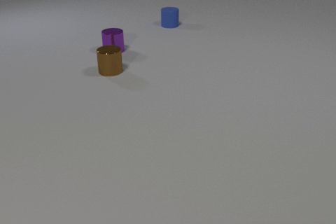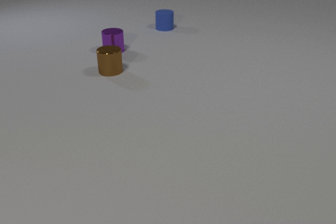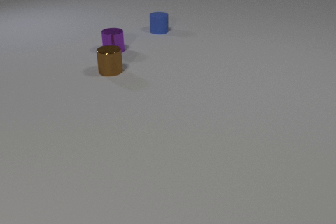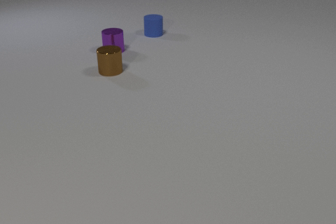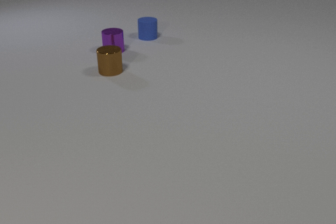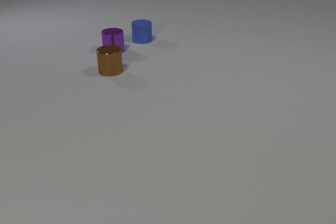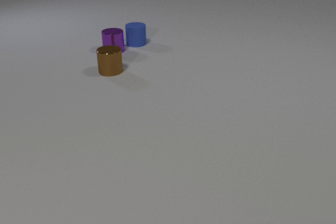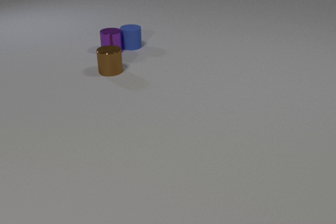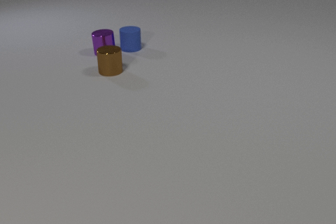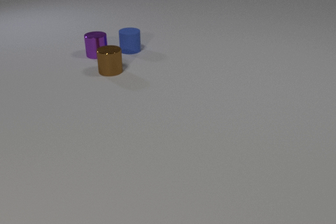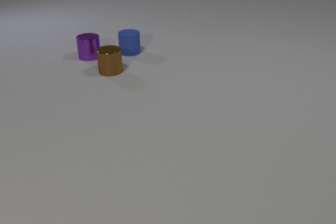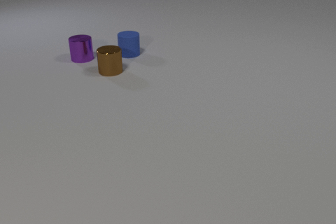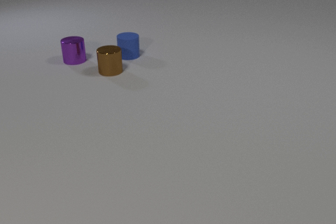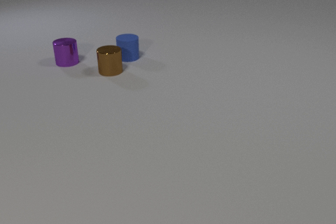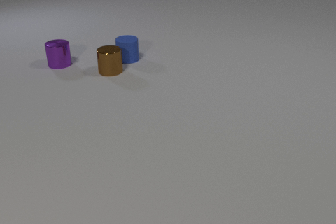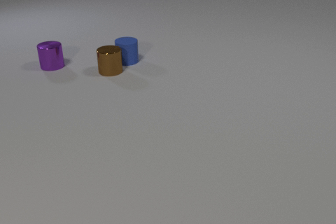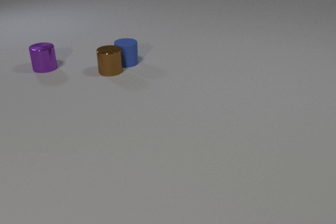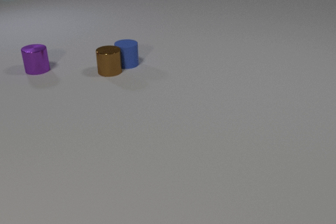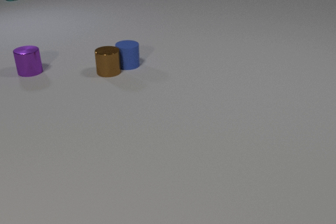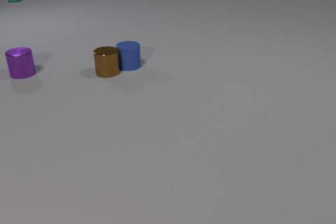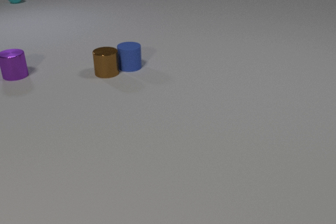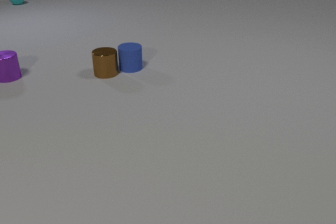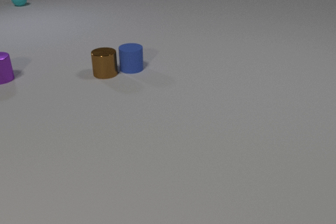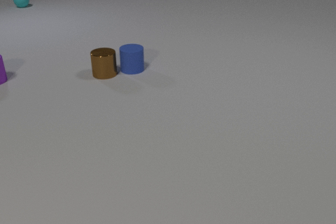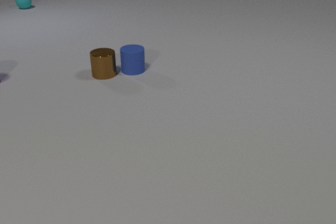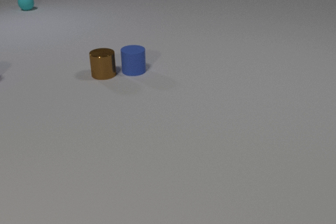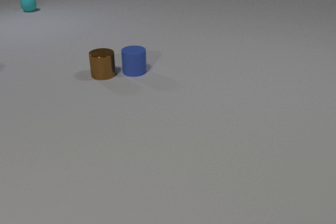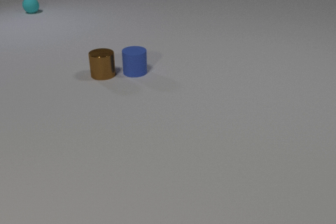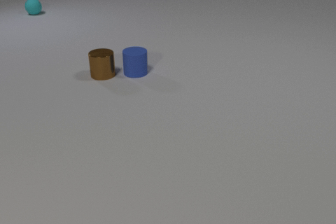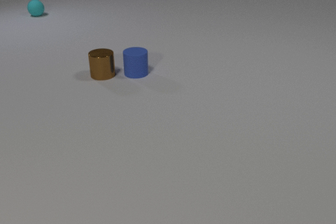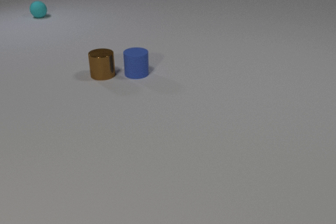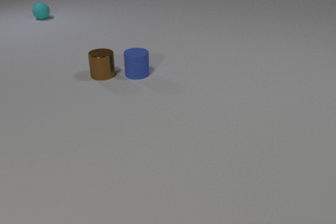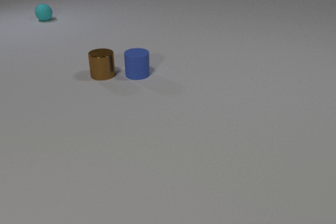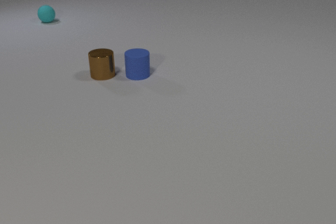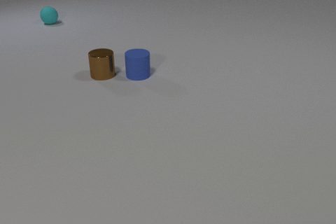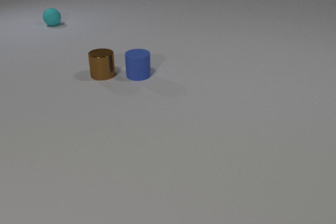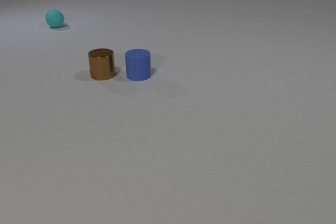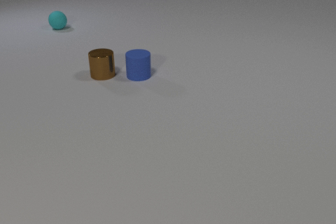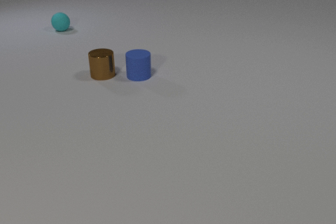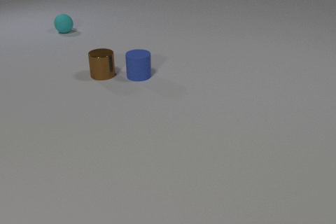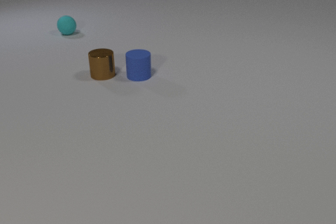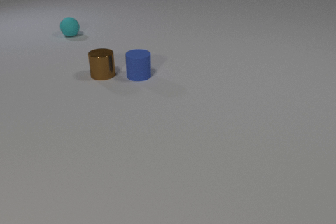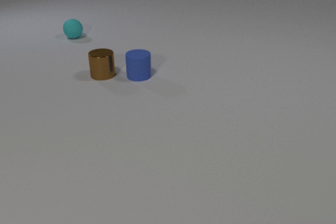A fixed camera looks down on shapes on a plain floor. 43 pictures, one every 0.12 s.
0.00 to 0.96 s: The blue rubber cylinder slides toward the camera and to the left. The purple metal cylinder slides to the left and toward the camera. The blue rubber cylinder and the purple metal cylinder collide.
0.96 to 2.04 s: The blue rubber cylinder slides toward the camera. The purple metal cylinder slides to the left and toward the camera. The blue rubber cylinder and the brown metal cylinder collide.
2.04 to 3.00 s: The blue rubber cylinder slides toward the camera. The purple metal cylinder slides to the left, leaves at the left edge. The brown metal cylinder slides toward the camera and to the left. The cyan rubber sphere comes in at the top edge, rolls toward the camera.
3.00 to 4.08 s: The blue rubber cylinder slides toward the camera. The cyan rubber sphere rolls toward the camera.
4.08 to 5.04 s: The cyan rubber sphere rolls toward the camera and to the right.
Are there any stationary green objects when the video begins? no.
What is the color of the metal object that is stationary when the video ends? brown.
What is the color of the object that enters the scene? cyan.
